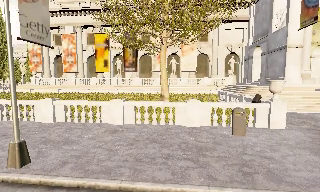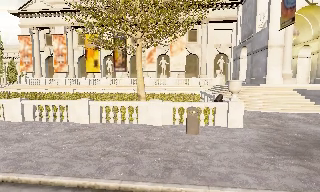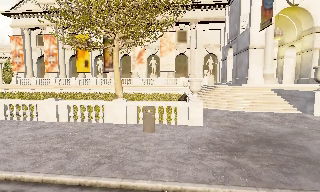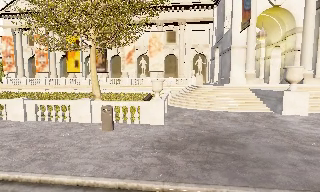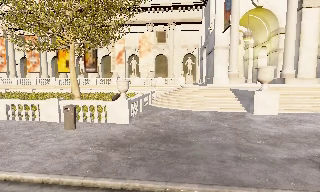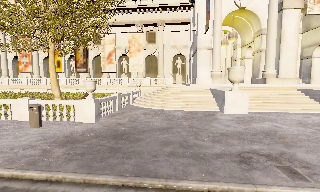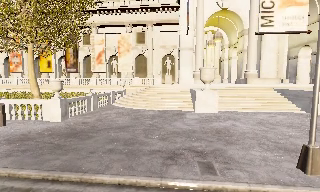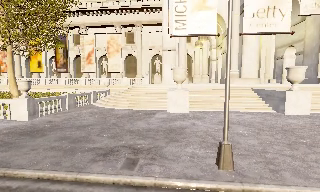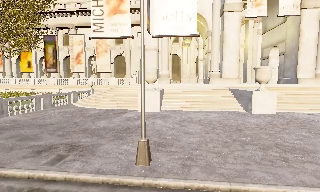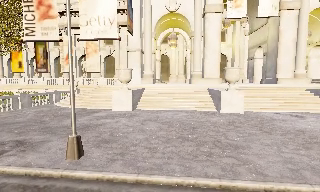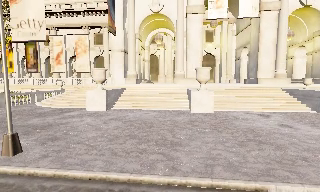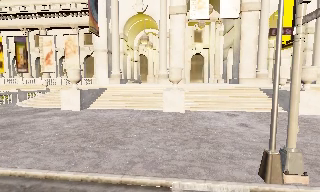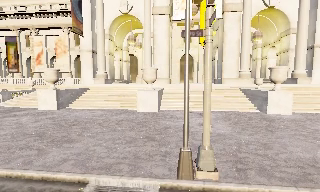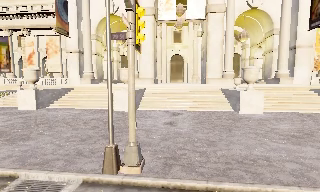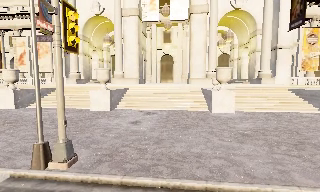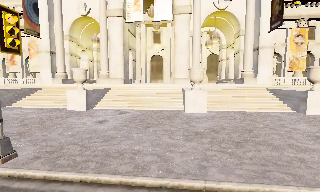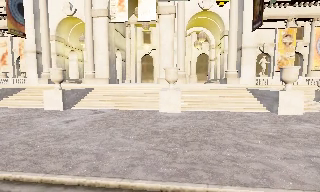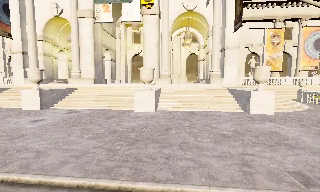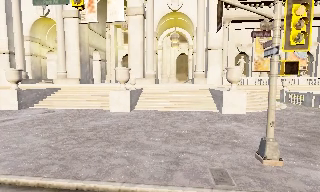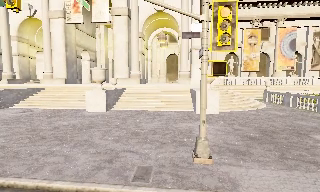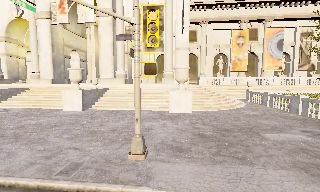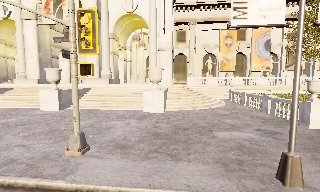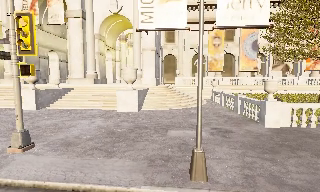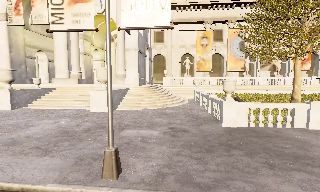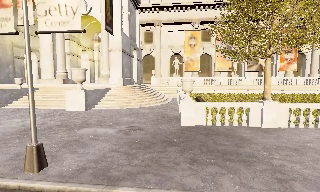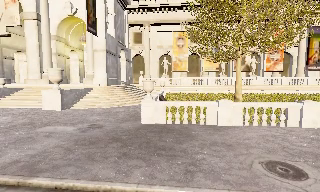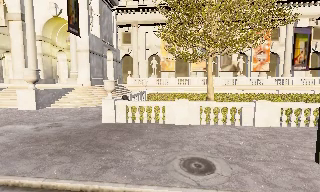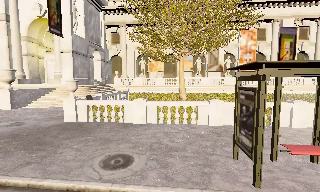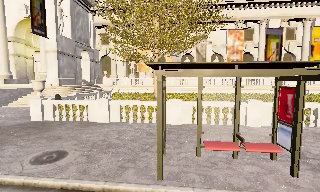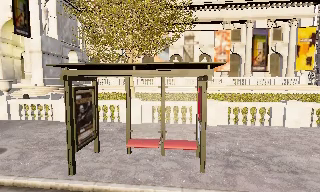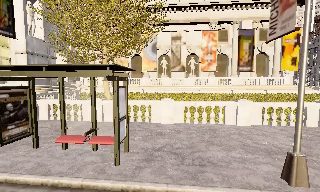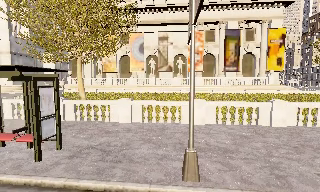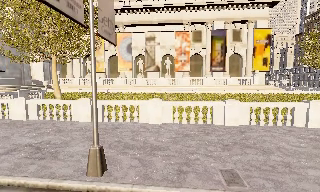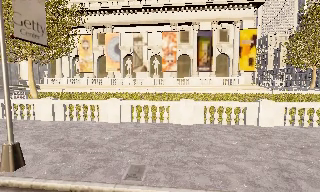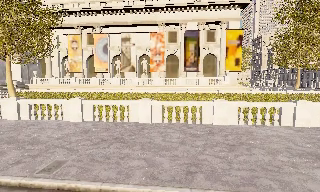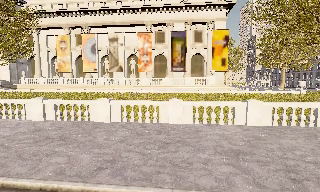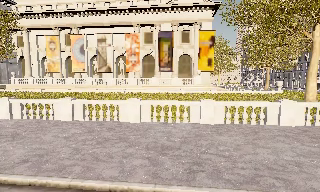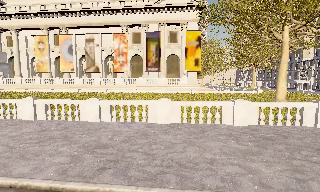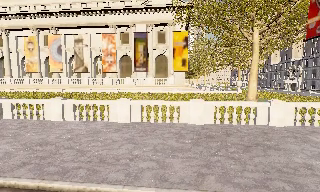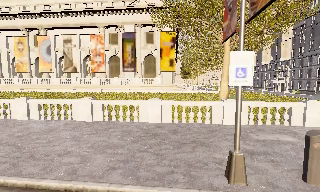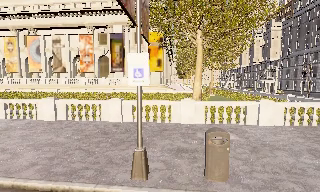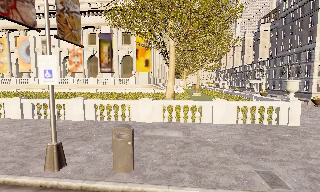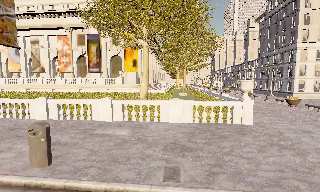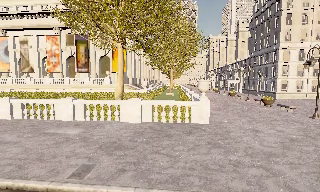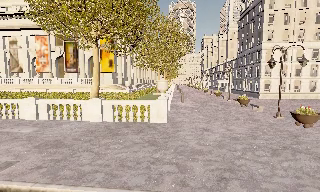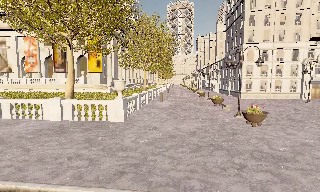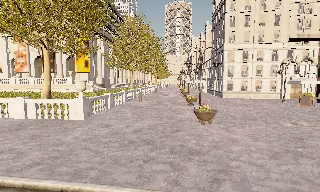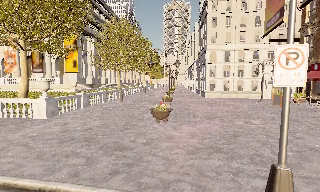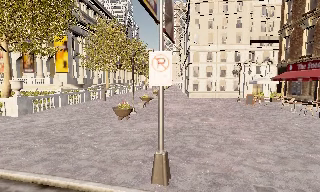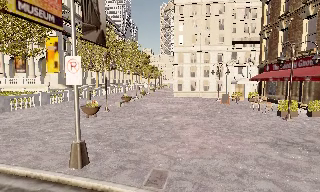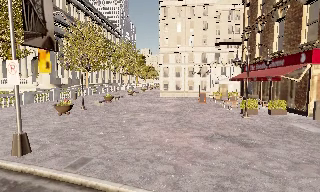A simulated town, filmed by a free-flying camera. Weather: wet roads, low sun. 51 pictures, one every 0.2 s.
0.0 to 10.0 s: The camera travels to its right, about 110 m, so close, fixed things drift to the left.
The film runs backward here.
